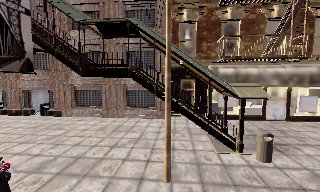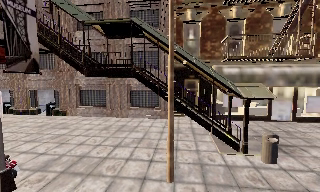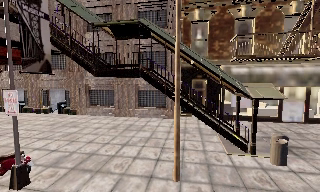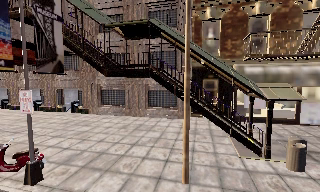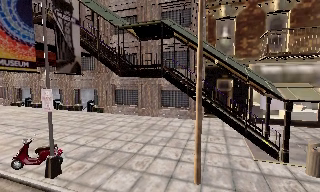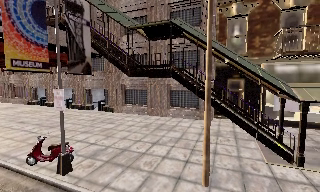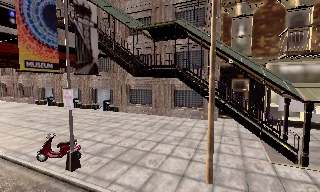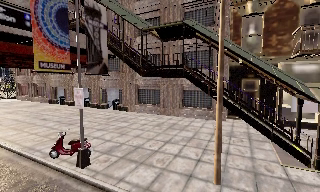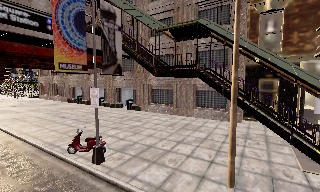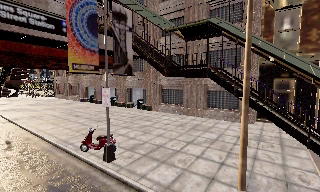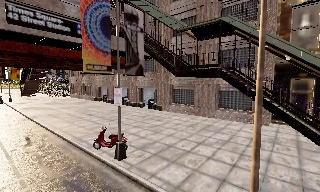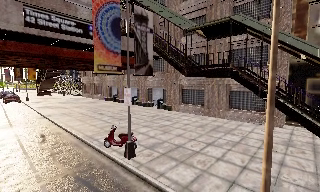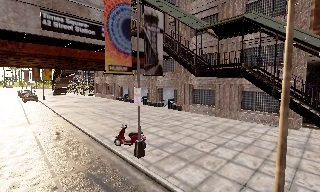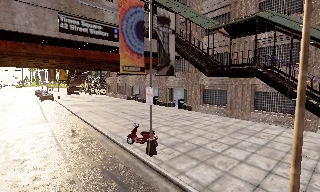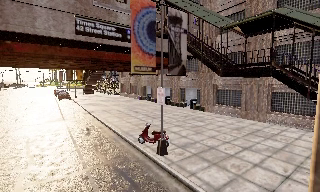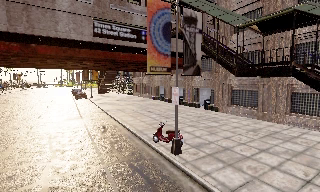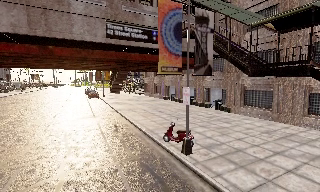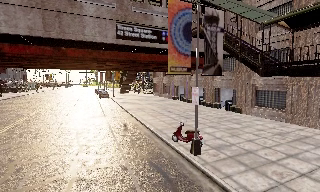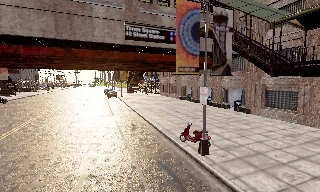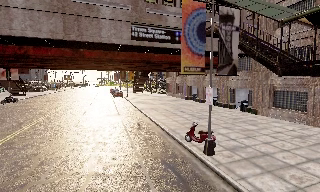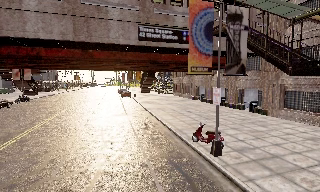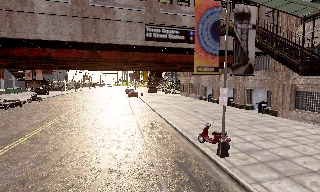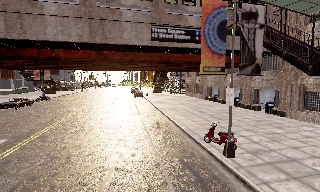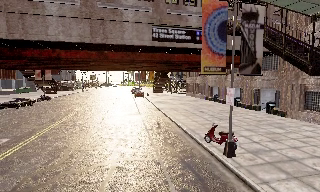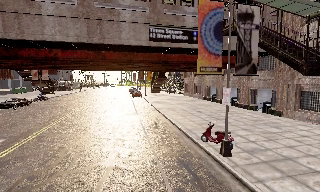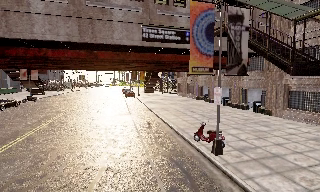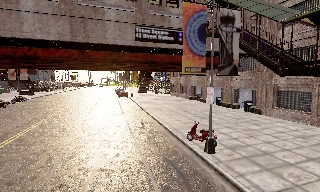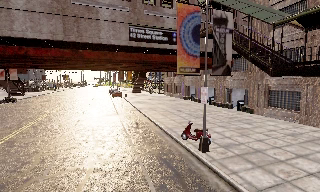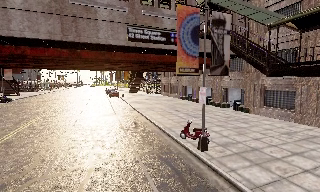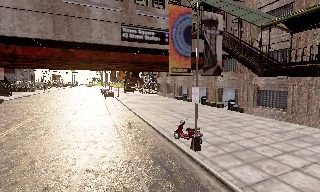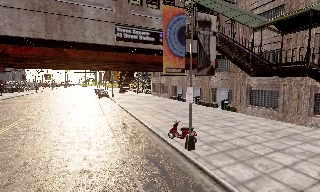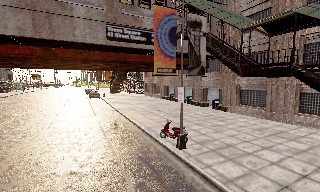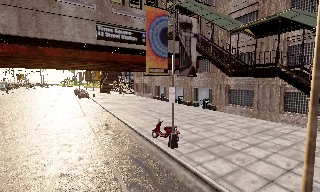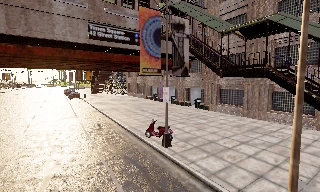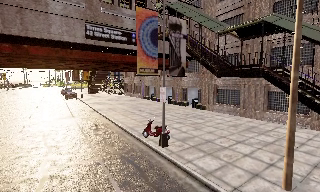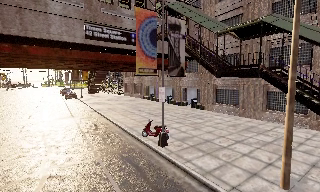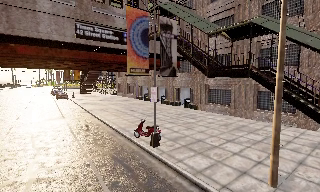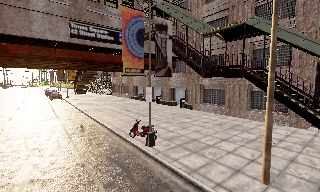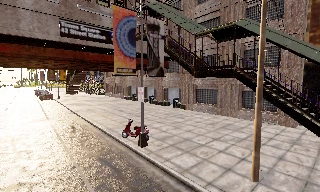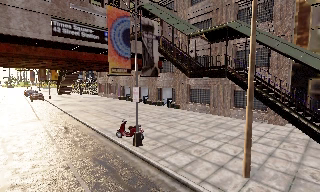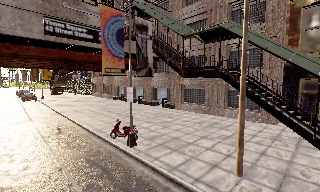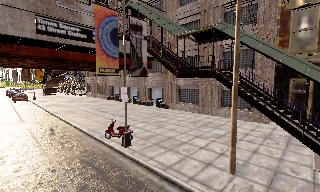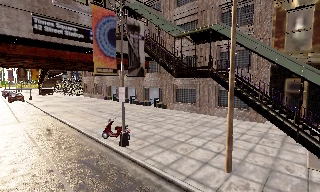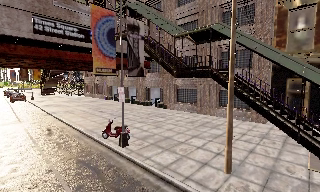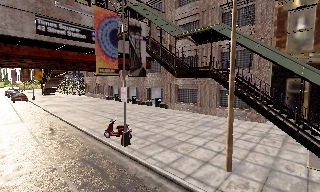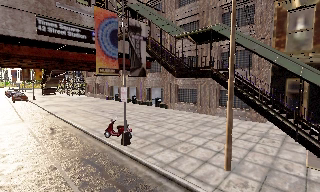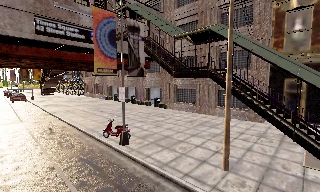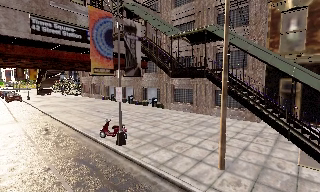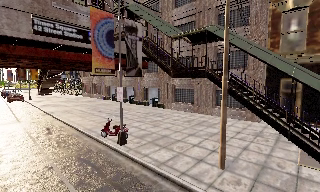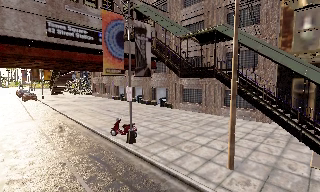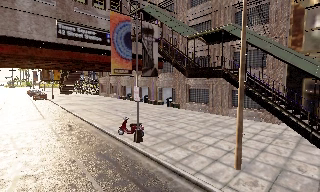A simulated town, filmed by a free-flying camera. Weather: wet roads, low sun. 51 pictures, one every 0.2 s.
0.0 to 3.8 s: The camera swings to its left by about 65 degrees, and the scene slides to the right. It travels backward, about 1 m.
3.8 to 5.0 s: The camera shifts only a little, or ends up much as it began.
5.0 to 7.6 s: The camera pans to its right, which is clockwise from overhead, by about 25 degrees.
7.6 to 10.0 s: The camera travels backward, about 0.5 m, so what stands in front gets smaller.
The film runs backward here.
